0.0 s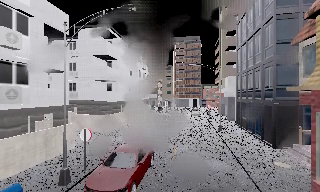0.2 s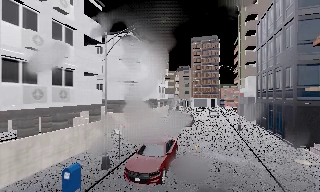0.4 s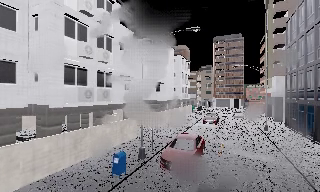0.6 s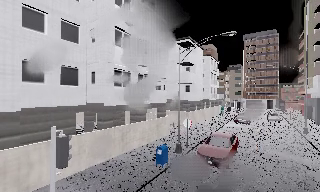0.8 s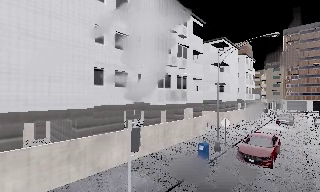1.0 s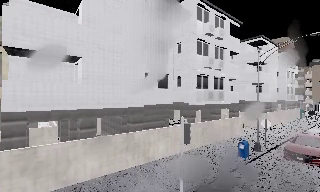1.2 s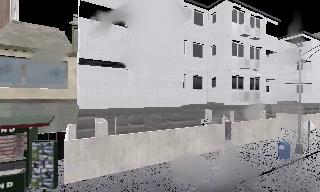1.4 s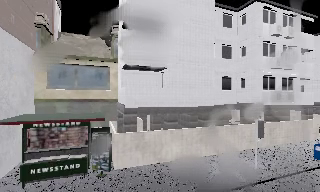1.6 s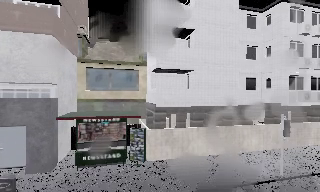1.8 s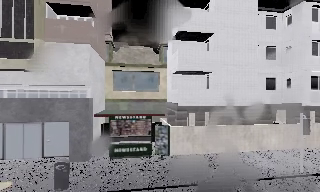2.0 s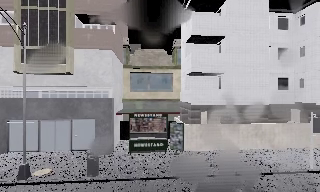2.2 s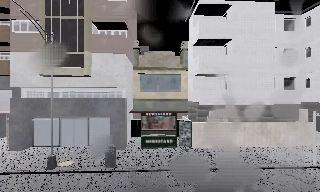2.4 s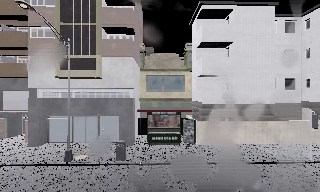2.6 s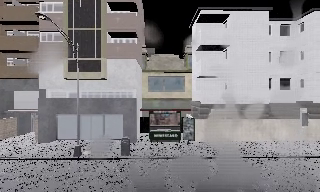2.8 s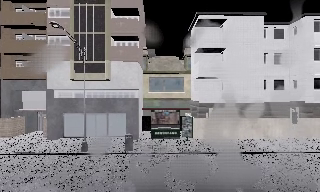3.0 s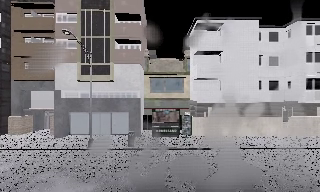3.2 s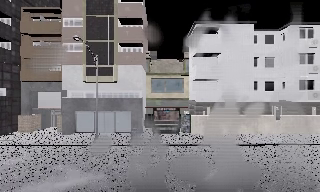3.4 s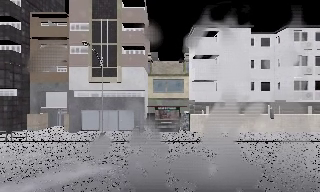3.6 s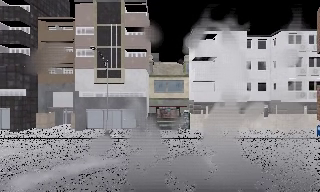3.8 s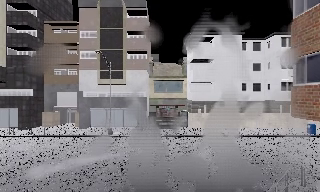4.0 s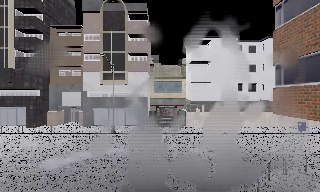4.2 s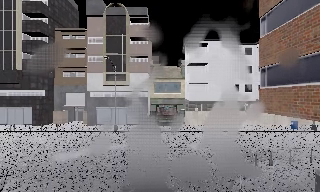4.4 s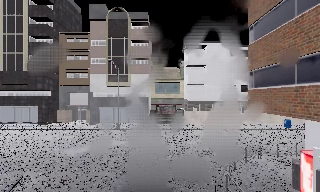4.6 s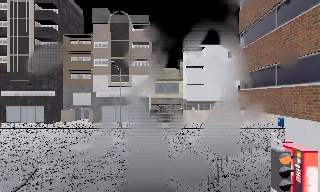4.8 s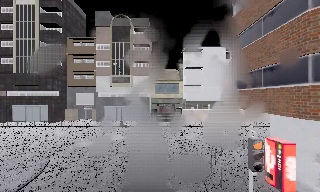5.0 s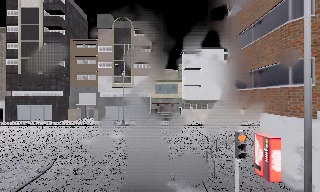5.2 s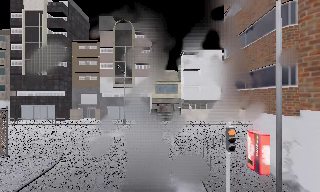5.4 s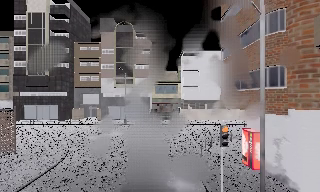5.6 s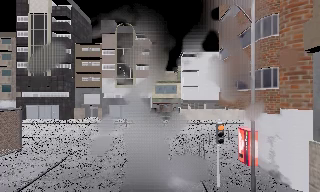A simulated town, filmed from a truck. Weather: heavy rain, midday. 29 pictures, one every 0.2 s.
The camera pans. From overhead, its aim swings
counterclockwise.
The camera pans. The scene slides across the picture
to the right.
0.0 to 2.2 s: The camera swings to its left by about 75 degrees, and the scene slides to the right. It travels backward and to its left, about 13 m.
2.2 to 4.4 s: The camera travels backward, about 11 m, so what stands in front gets smaller.
4.4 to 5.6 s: The camera travels backward, about 4.5 m, so what stands in front gets smaller. It loses speed.
The film runs backward here.
